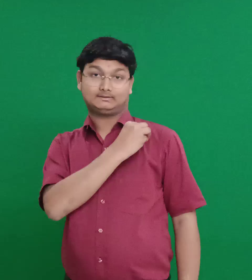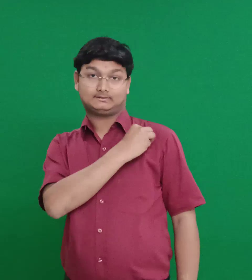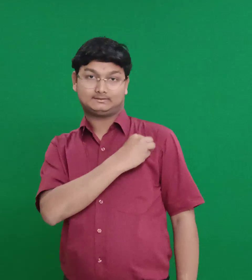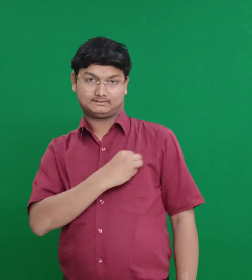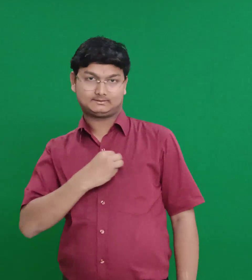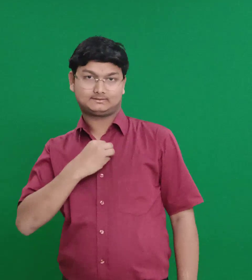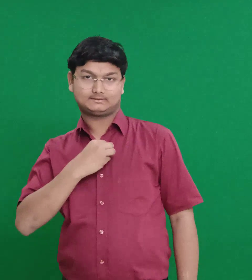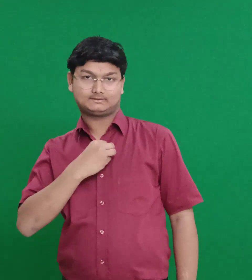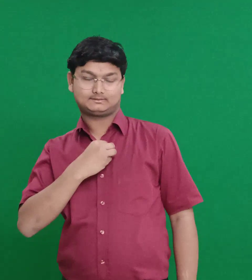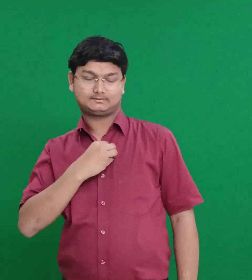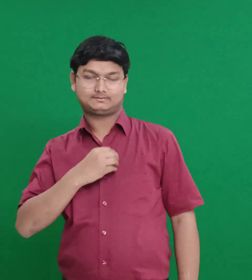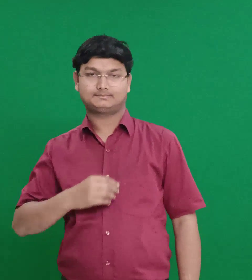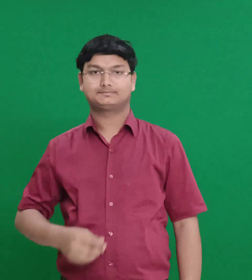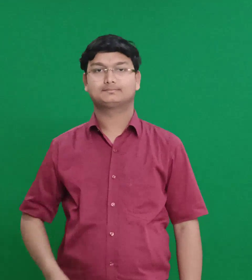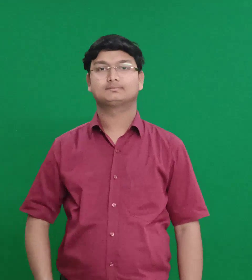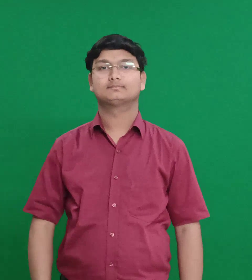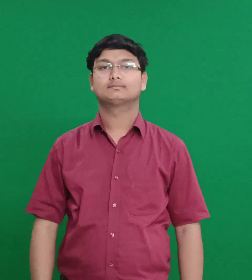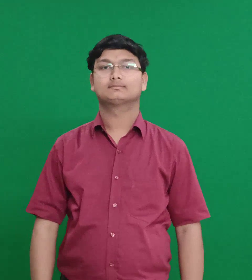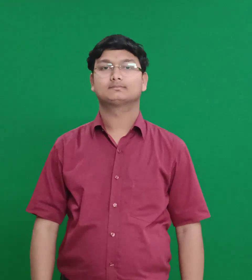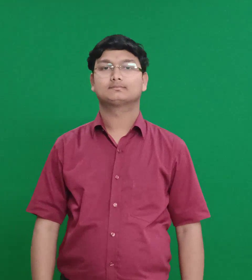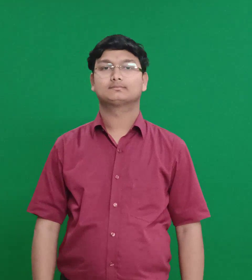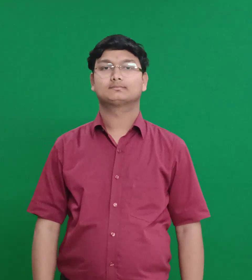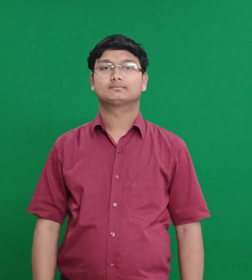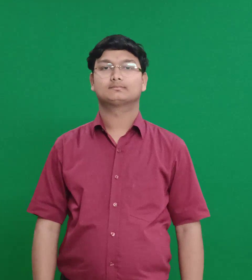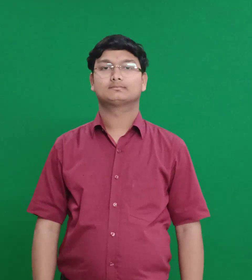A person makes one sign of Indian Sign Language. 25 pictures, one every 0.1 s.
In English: barnabas
